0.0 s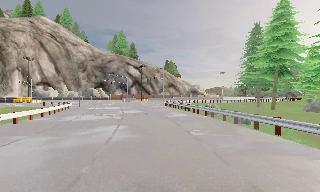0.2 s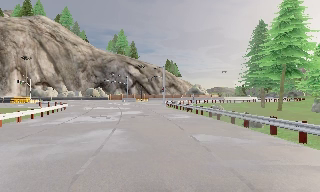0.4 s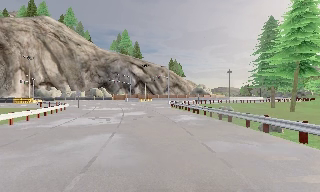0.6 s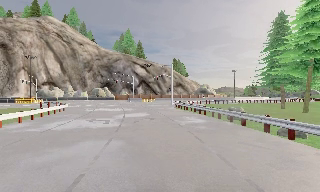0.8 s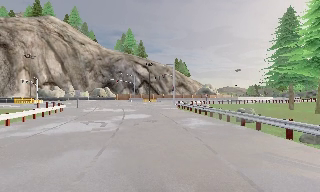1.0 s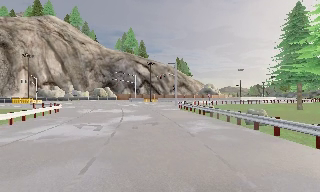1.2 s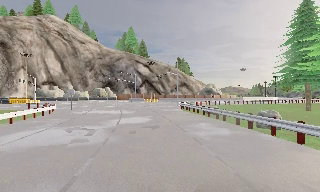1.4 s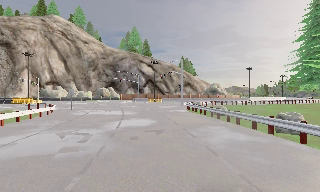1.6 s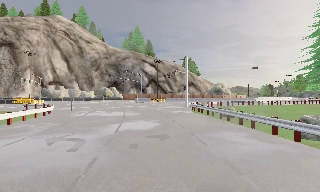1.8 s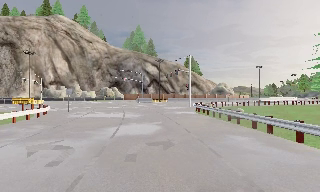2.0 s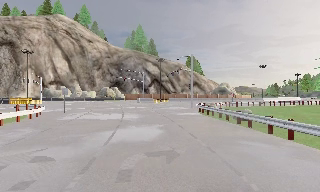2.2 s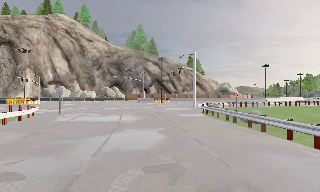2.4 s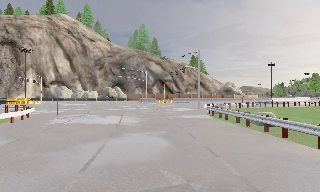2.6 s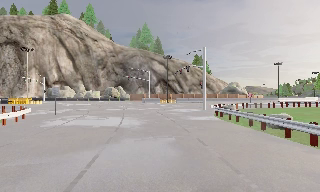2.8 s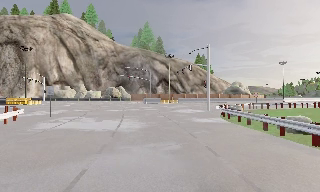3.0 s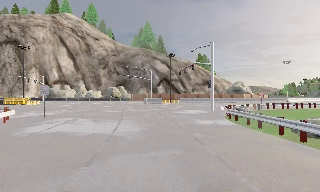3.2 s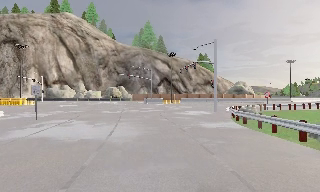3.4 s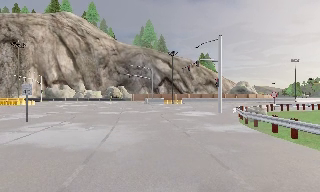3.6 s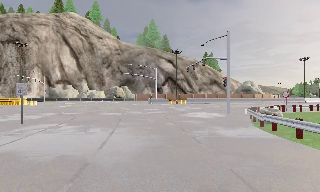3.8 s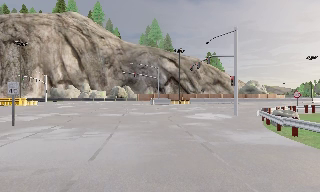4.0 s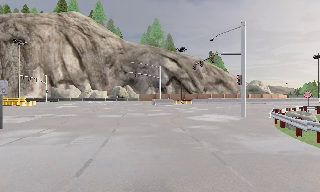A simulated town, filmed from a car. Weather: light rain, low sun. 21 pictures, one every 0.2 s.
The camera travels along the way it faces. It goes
forward.
0.0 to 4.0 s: The camera swings to its left by about 15 degrees, and the scene slides to the right. It travels forward, about 20 m, so what stands in front looms larger.
The film runs forward here.
